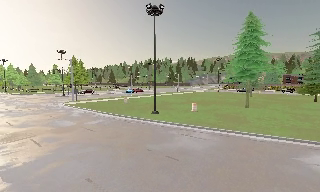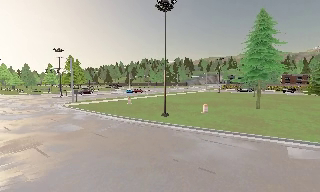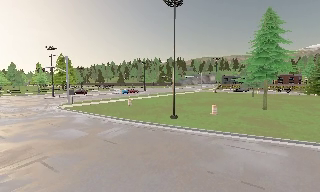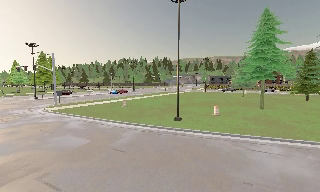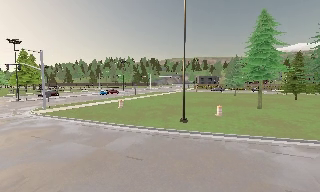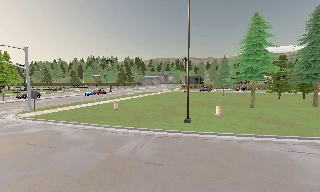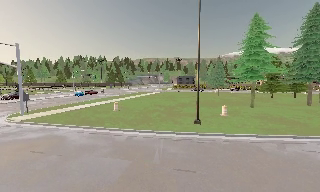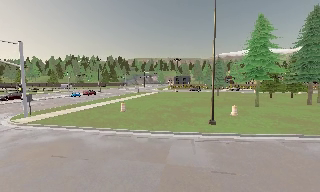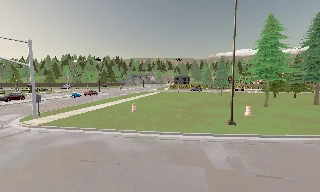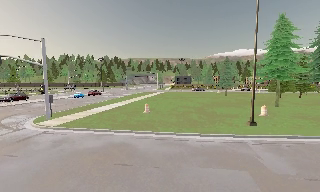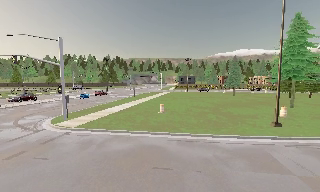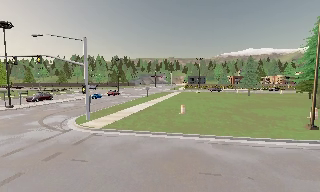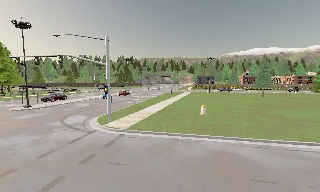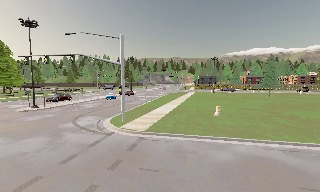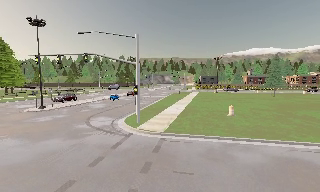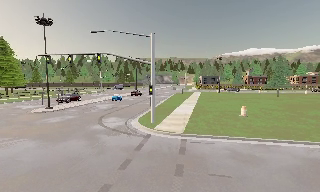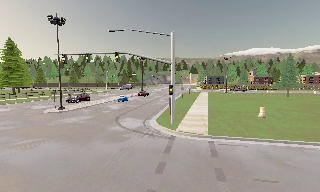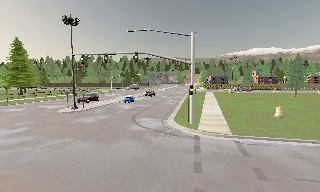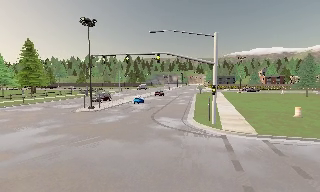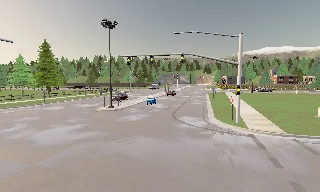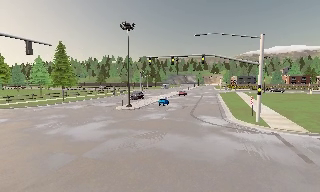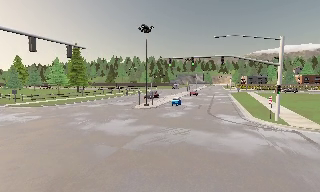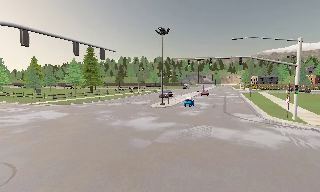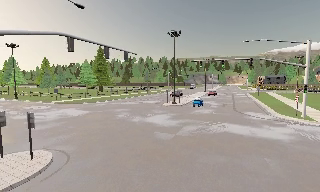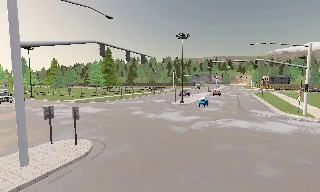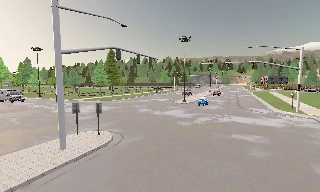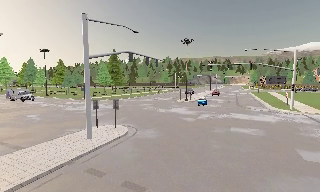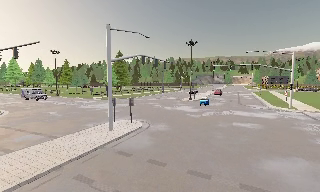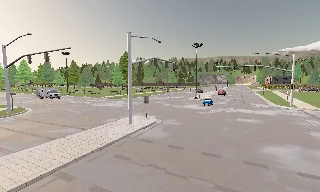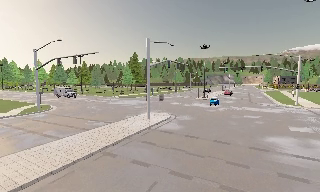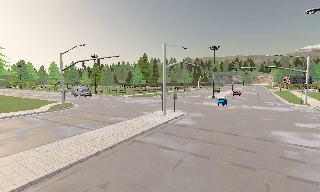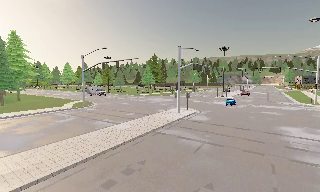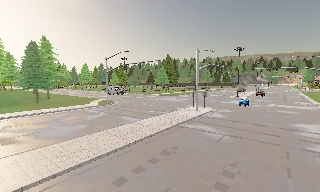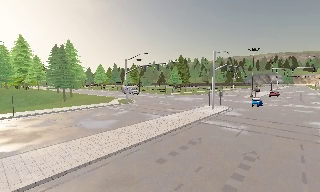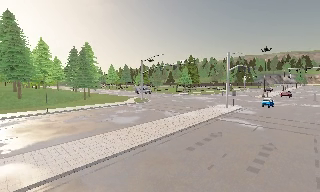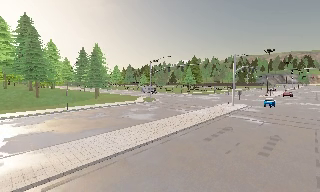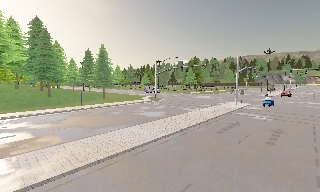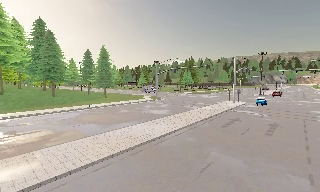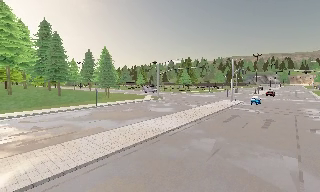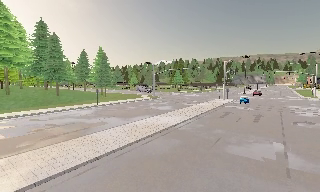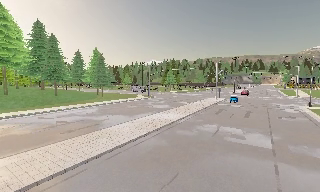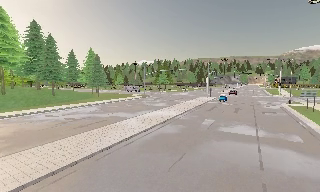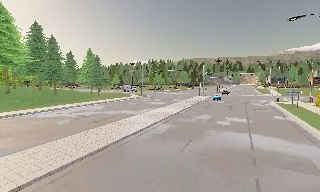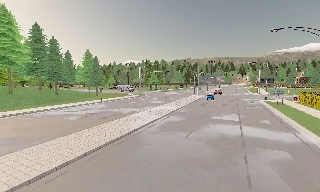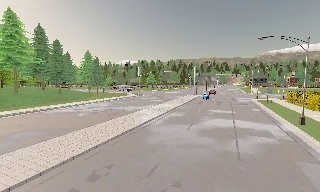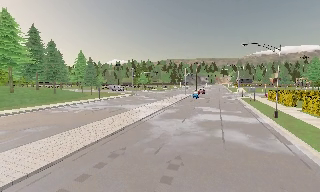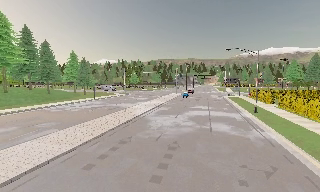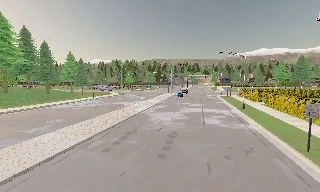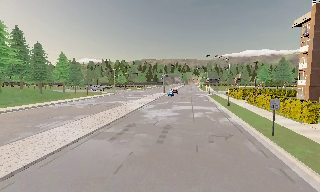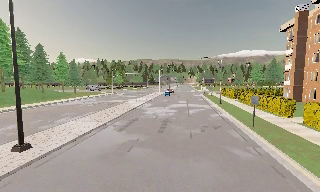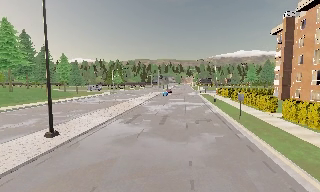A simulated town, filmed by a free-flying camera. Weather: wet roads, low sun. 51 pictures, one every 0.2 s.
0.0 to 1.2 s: The camera pans to its right, which is clockwise from overhead, by about 25 degrees. It travels to its left and forward, about 12 m, so close, fixed things drift to the right.
1.2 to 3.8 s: The camera travels to its left, about 20 m, so close, fixed things drift to the right.
3.8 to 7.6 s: The camera pans to its left, which is counterclockwise from overhead, by about 25 degrees. It travels backward and to its left, about 35 m, so what stands in front gets smaller.
7.6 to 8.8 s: The camera pans to its right, which is clockwise from overhead, by about 15 degrees. It travels backward and to its left, about 12 m, so what stands in front gets smaller.
8.8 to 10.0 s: The camera pans to its right, which is clockwise from overhead, by about 15 degrees. It travels backward, about 13 m, so what stands in front gets smaller.
The film runs backward here.
